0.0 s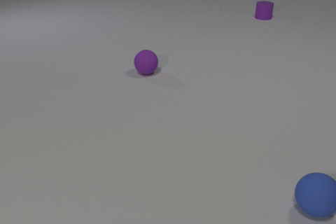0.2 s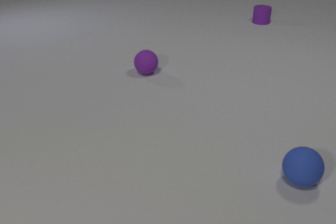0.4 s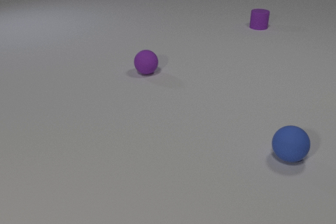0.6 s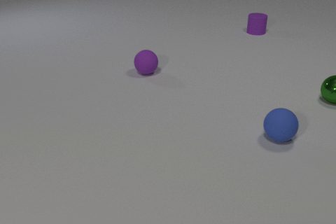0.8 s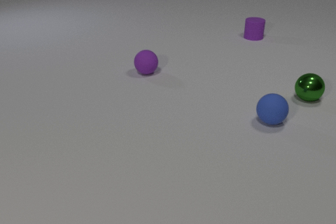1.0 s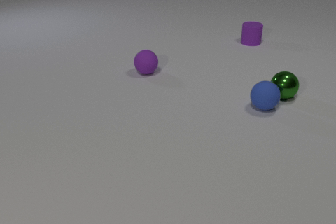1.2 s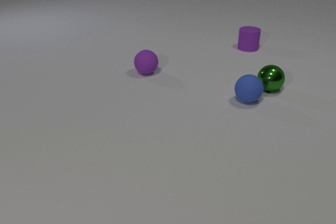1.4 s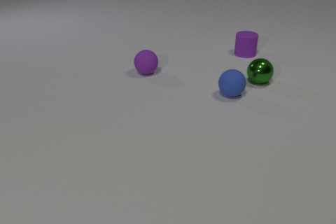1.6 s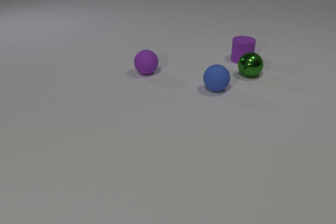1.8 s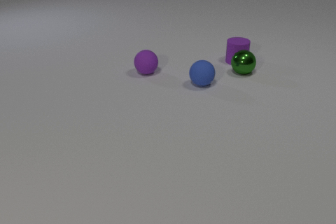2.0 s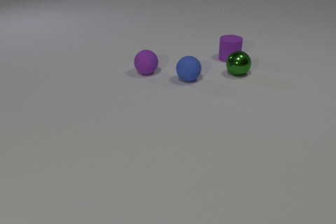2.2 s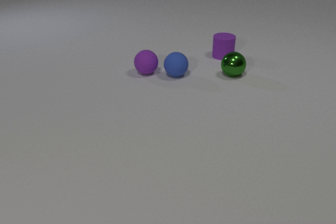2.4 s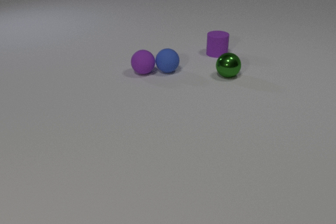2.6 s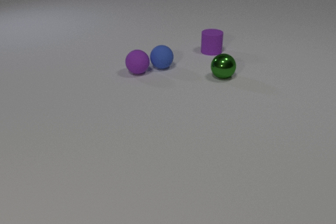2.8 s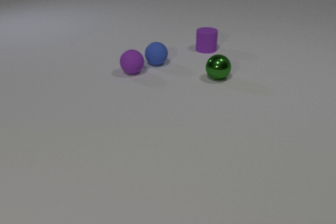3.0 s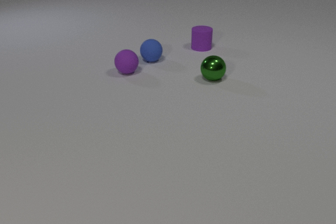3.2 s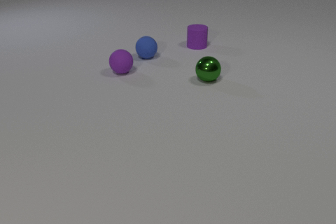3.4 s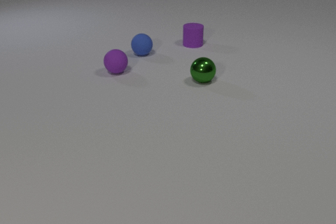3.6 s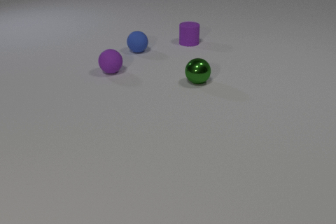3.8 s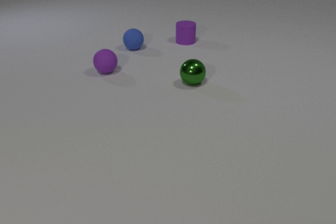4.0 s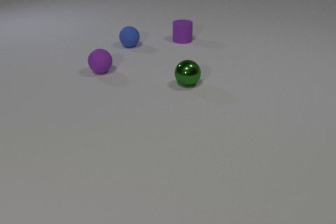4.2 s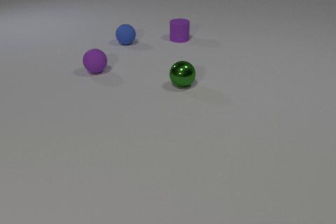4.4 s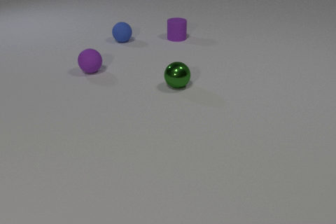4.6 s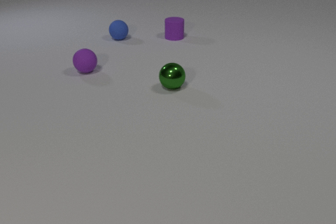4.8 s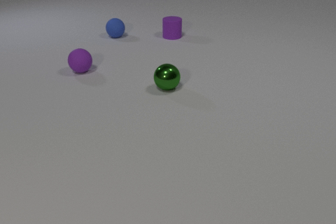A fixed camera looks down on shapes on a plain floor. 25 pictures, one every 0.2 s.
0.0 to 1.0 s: The green metal sphere comes in at the right edge, rolls to the left. The blue rubber sphere rolls away from the camera. The purple rubber cylinder slides toward the camera.
1.0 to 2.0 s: The green metal sphere rolls to the left and away from the camera. The blue rubber sphere rolls to the left and away from the camera. The purple rubber cylinder slides toward the camera and to the left. The green metal sphere and the blue rubber sphere collide. The green metal sphere and the purple rubber cylinder collide.
2.0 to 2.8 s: The green metal sphere rolls to the left and toward the camera. The blue rubber sphere rolls away from the camera and to the left. The purple rubber cylinder slides to the left and away from the camera. The purple rubber sphere rolls to the left. The blue rubber sphere and the purple rubber sphere collide.
2.8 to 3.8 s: The green metal sphere rolls to the left and toward the camera. The blue rubber sphere rolls away from the camera and to the left. The purple rubber cylinder slides away from the camera and to the left. The purple rubber sphere rolls to the left.
3.8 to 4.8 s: The green metal sphere rolls to the left and toward the camera. The blue rubber sphere rolls away from the camera and to the left. The purple rubber cylinder slides away from the camera and to the left. The purple rubber sphere rolls to the left.
How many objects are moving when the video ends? 4.
What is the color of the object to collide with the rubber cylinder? green.
Are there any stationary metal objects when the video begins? no.
